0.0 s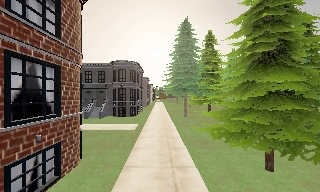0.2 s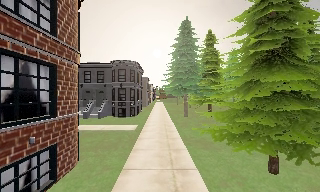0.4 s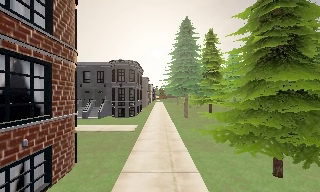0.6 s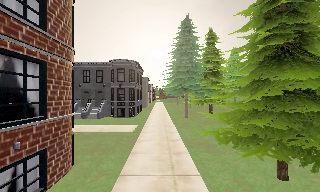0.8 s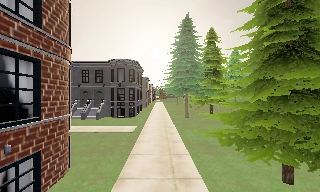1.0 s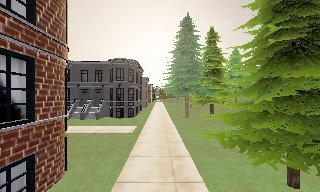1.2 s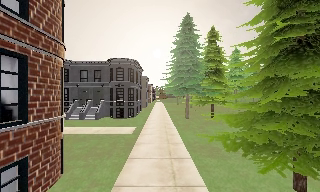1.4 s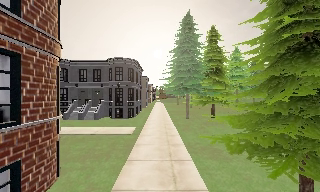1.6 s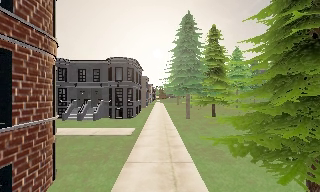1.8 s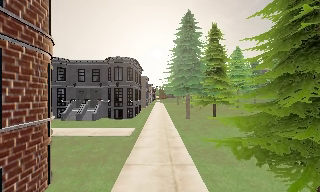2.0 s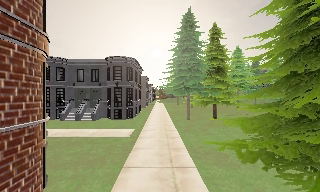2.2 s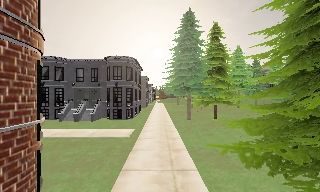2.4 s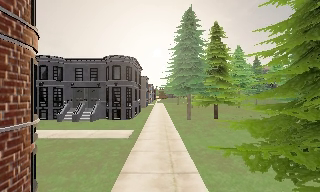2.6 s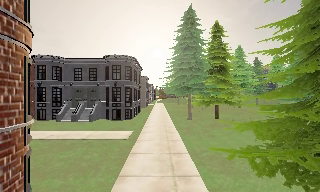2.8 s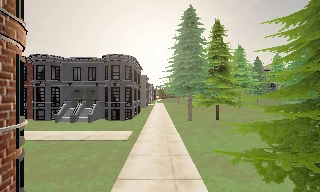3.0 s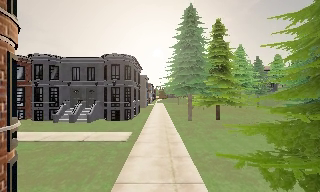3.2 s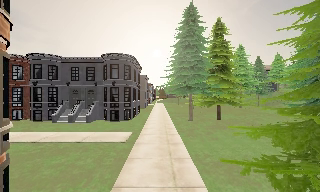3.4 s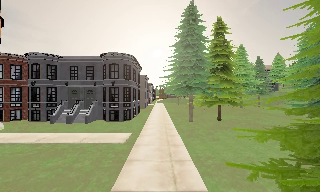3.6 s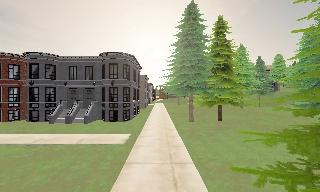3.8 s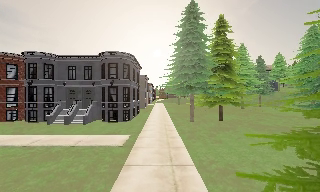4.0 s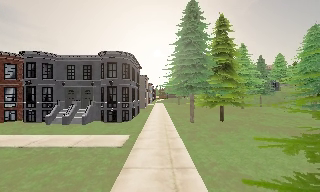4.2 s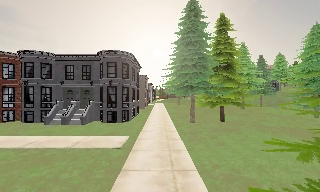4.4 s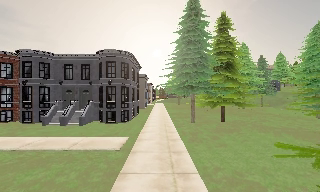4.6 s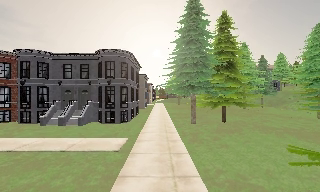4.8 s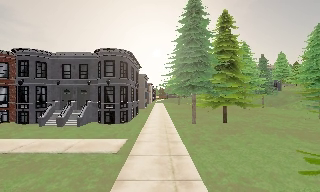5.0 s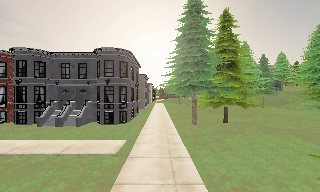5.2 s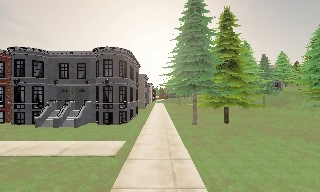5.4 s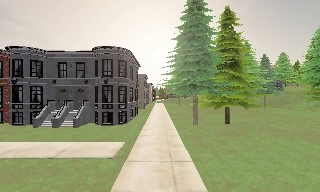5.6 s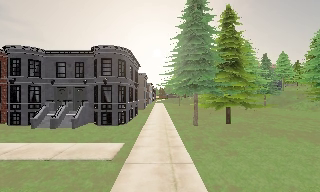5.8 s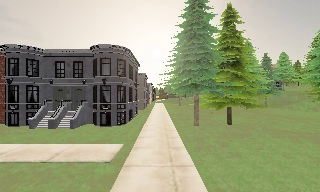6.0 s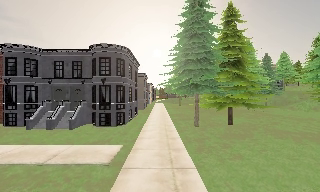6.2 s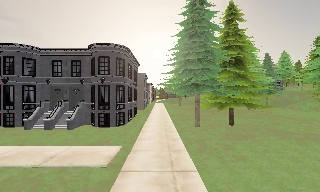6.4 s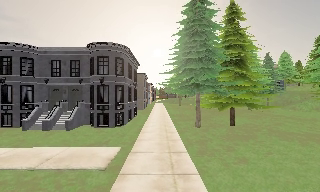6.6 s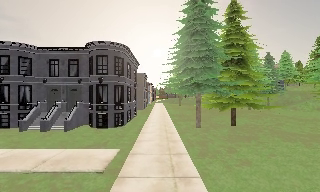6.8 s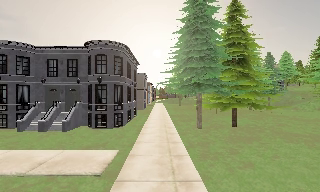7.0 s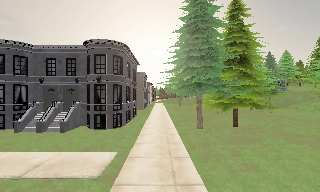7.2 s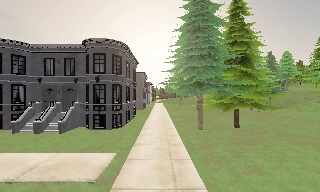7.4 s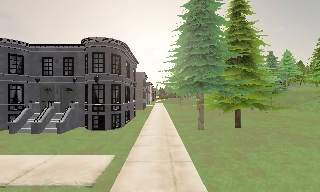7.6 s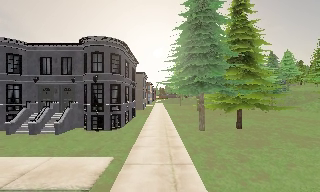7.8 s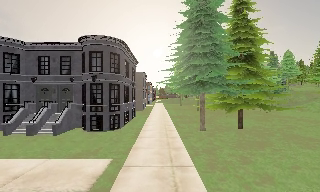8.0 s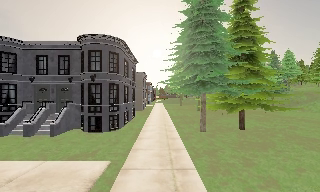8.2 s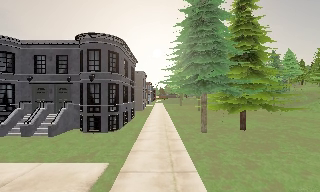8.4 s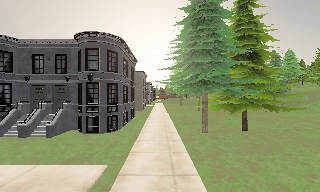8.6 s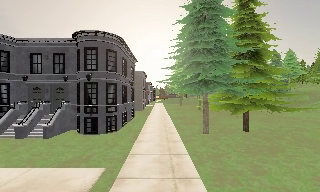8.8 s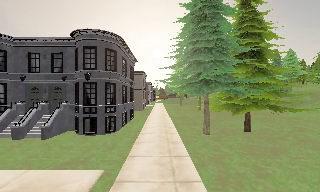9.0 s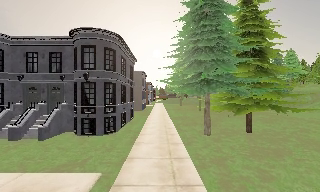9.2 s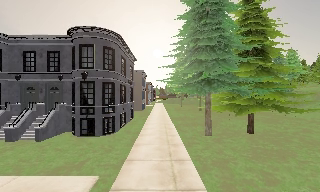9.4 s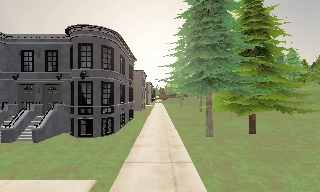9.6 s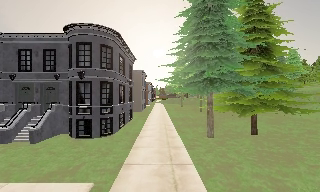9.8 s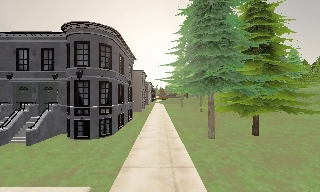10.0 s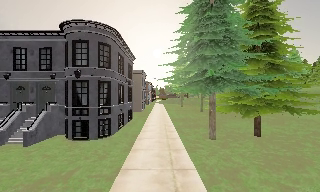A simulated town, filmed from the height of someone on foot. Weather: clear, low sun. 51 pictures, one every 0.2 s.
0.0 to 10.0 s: The camera travels forward, about 10 m, so what stands in front looms larger.
The film runs forward here.
